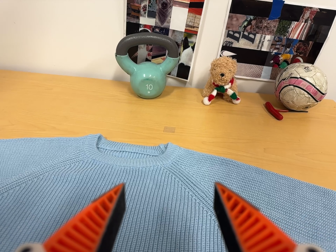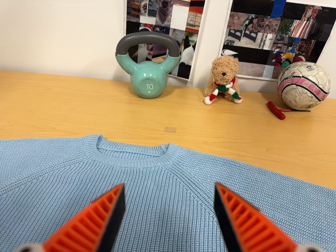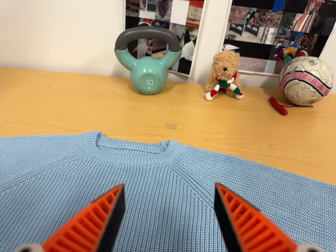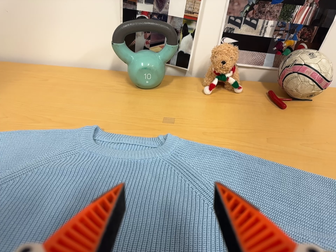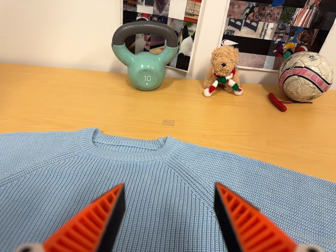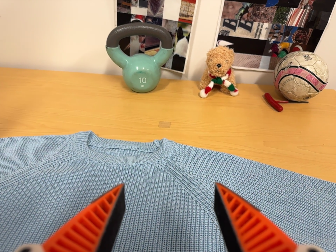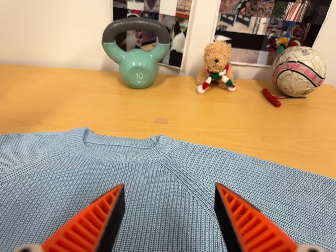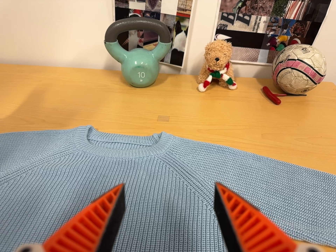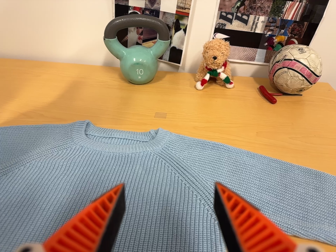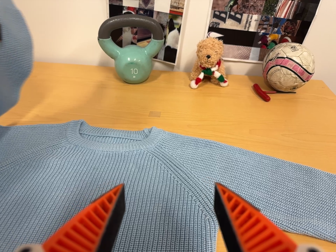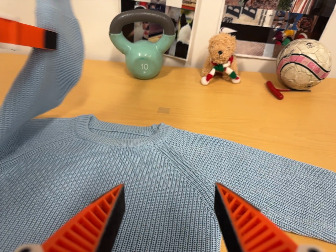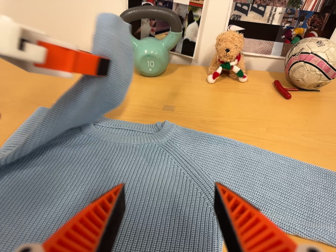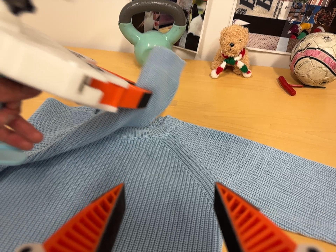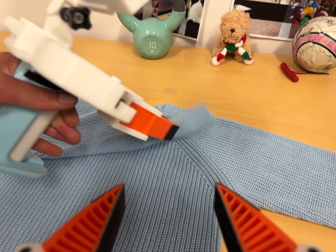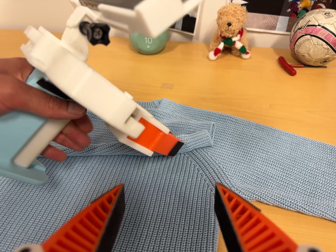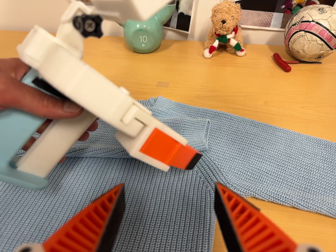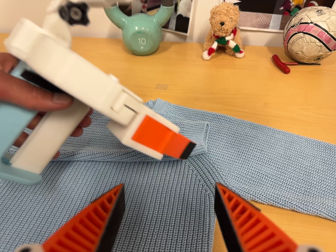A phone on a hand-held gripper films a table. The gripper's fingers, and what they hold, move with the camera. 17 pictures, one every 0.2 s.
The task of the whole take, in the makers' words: left arm across.
0.0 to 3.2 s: The camera travels to its right, about 7 cm.
The film runs forward here.
